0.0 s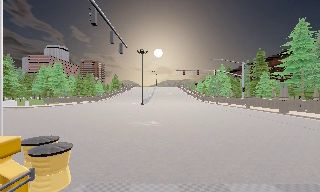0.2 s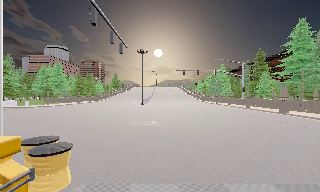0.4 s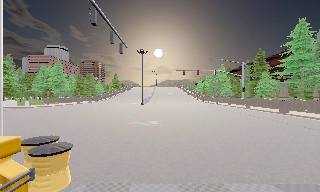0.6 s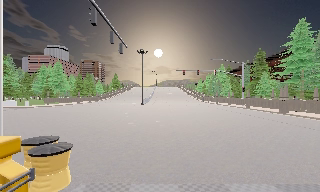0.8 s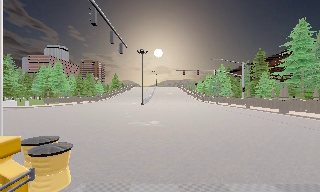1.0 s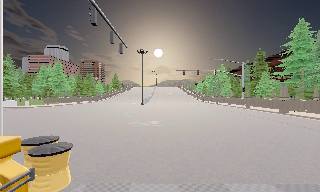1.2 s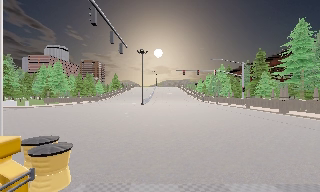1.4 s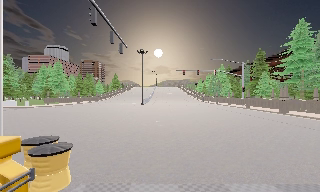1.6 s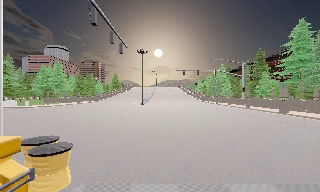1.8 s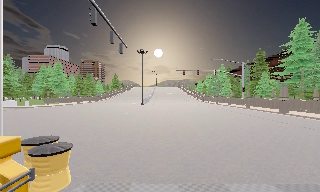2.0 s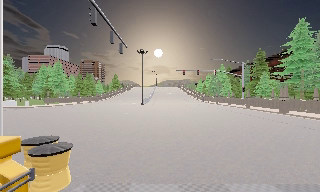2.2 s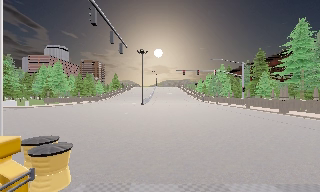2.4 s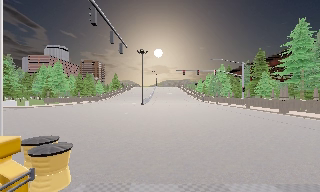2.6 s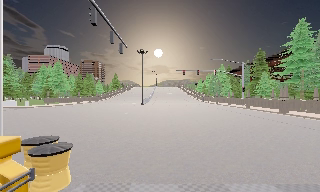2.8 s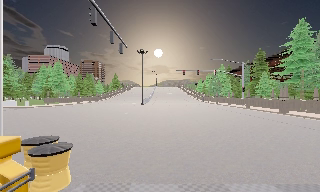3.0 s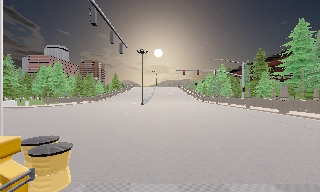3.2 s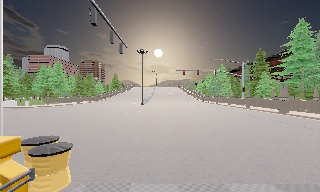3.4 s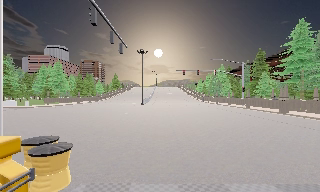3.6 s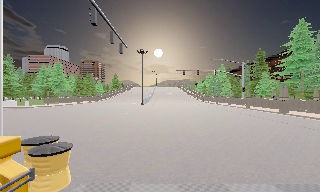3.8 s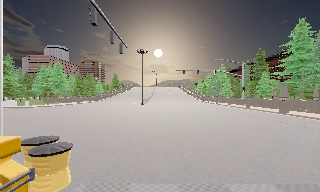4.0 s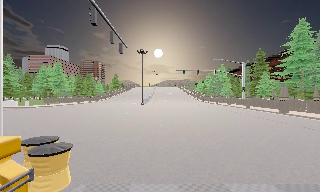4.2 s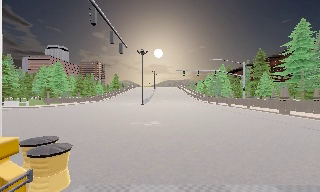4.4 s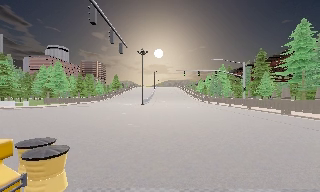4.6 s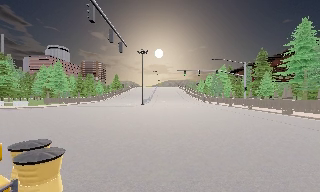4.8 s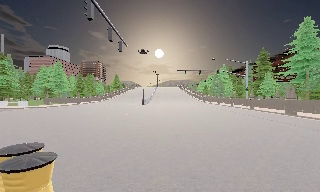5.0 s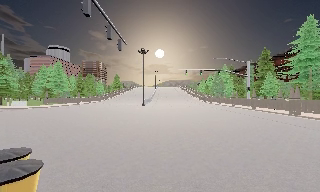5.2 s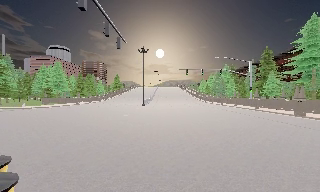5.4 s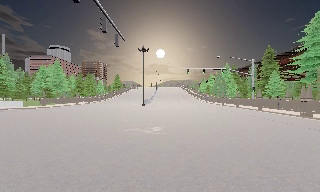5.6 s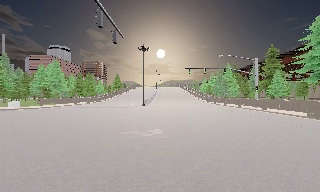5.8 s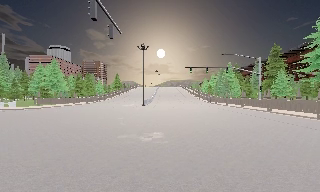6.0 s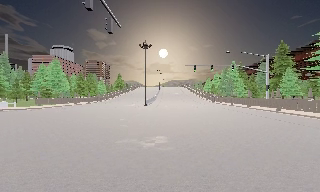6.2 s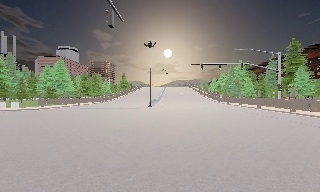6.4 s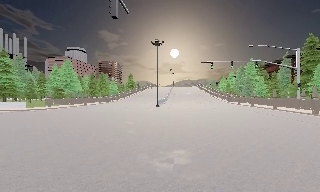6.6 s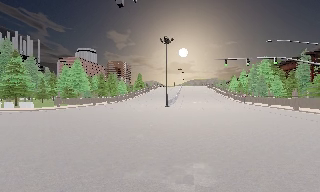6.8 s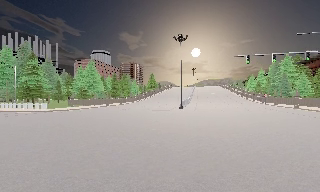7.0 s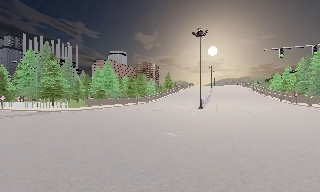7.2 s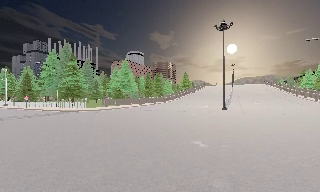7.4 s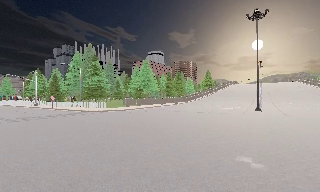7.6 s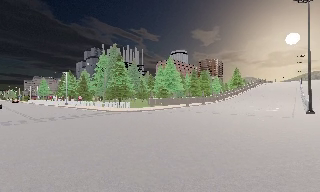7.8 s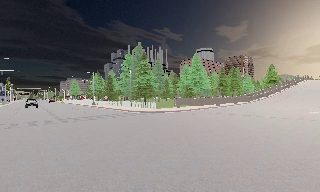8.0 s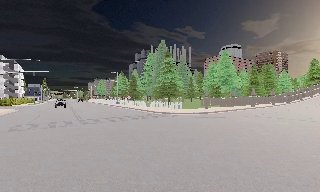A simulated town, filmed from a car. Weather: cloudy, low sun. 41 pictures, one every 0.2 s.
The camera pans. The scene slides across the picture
to the right.
The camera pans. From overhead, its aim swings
counterclockwise.
0.0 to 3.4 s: The camera keeps its place and its aim.
3.4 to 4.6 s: The camera shifts only a little, or ends up much as it began.
4.6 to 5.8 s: The camera travels forward, about 3.5 m, so what stands in front looms larger. It gains speed.
5.8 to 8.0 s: The camera pans to its left, which is counterclockwise from overhead, by about 55 degrees. It travels forward, about 15 m. It gains speed.
The film runs forward here.
